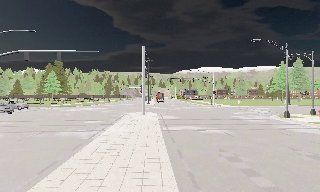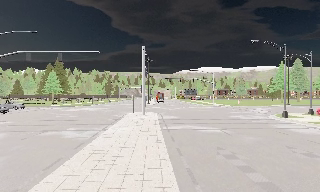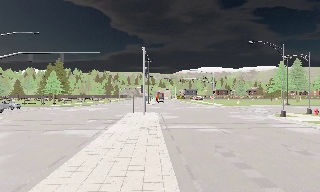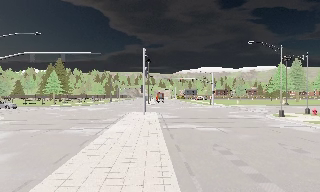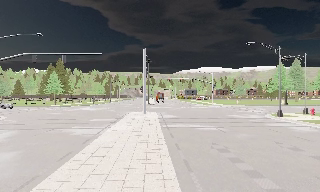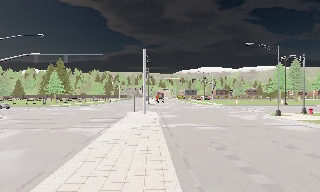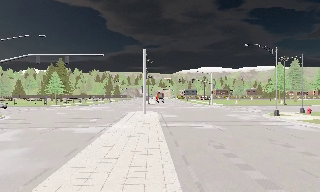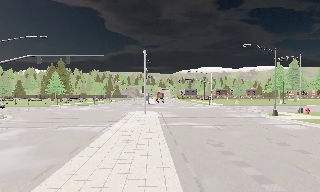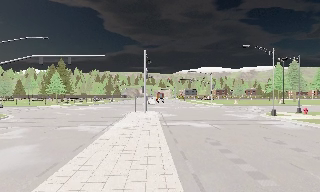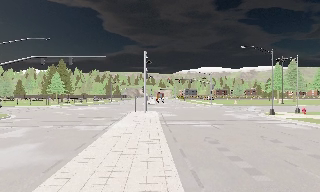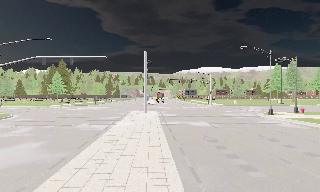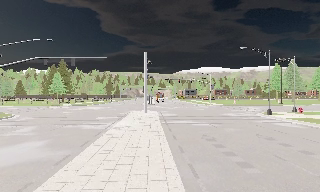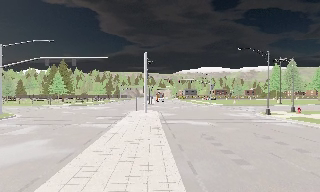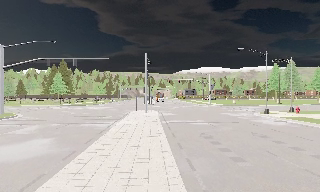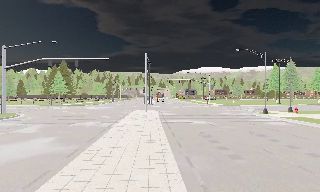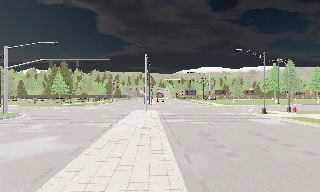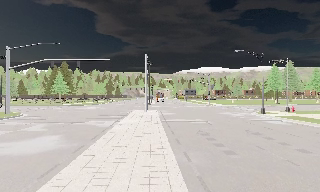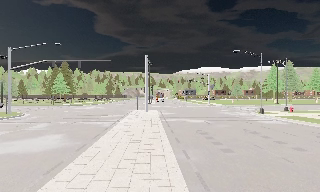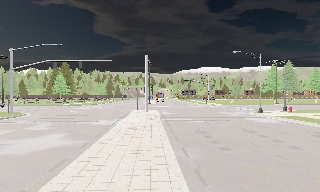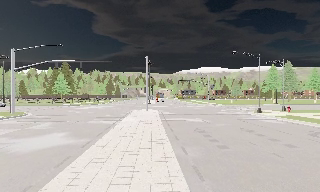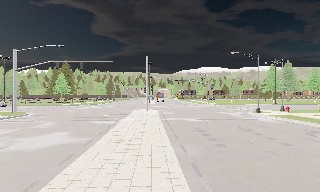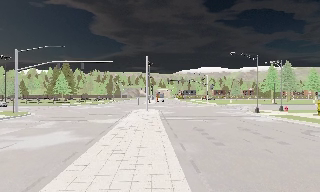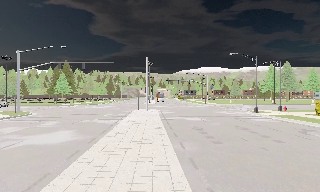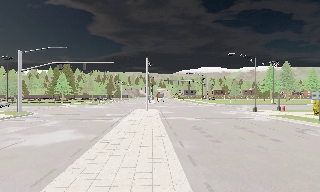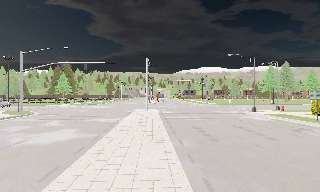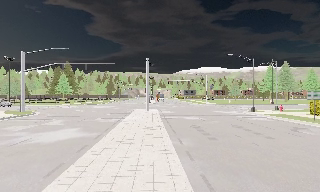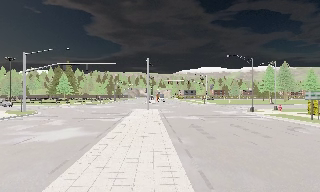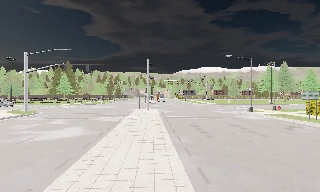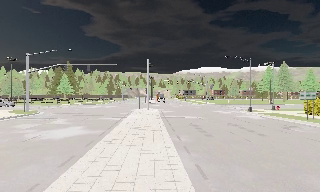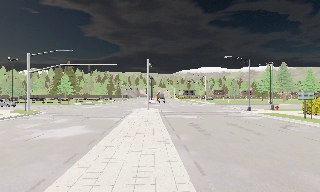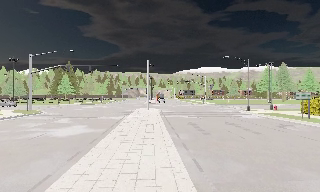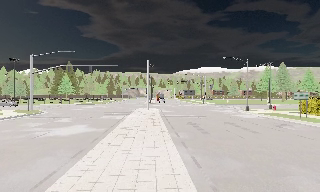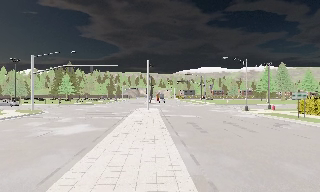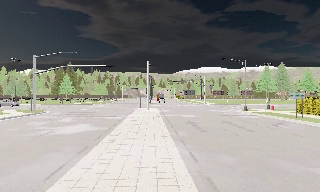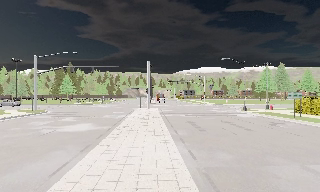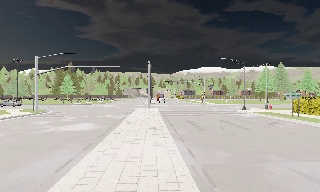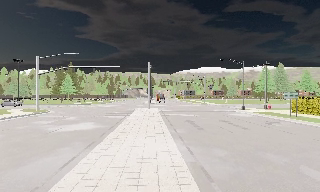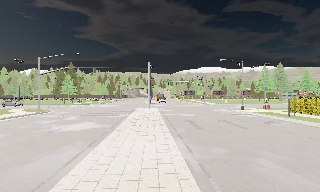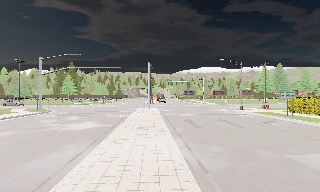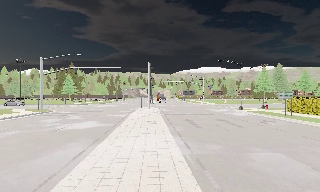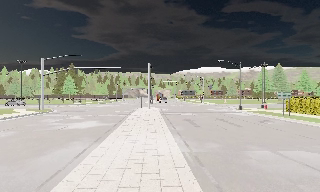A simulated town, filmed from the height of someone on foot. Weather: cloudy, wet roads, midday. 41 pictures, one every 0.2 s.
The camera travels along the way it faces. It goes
backward.
0.0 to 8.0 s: The camera travels backward, about 9 m, so what stands in front gets smaller.
The film runs backward here.
